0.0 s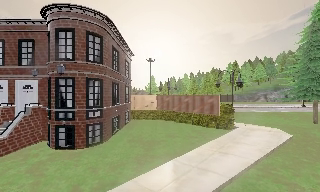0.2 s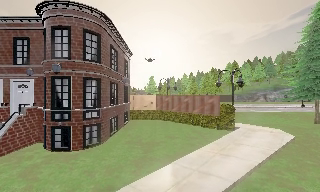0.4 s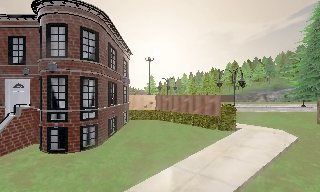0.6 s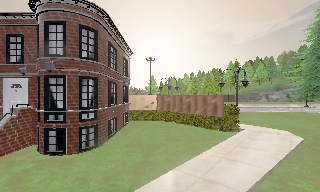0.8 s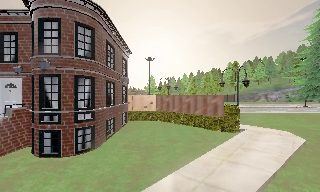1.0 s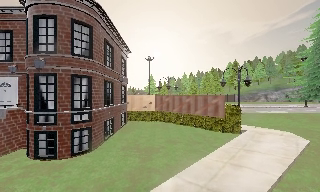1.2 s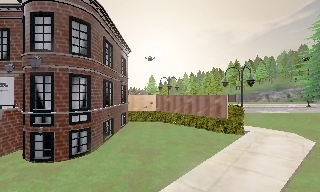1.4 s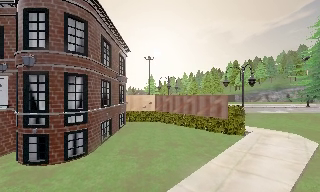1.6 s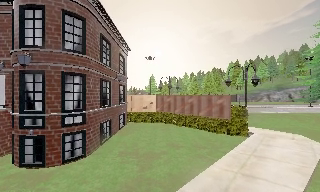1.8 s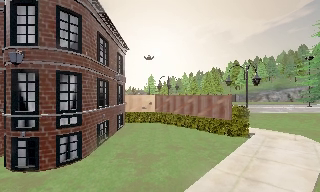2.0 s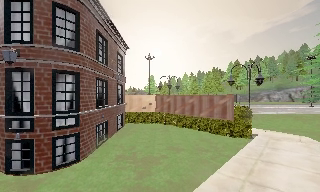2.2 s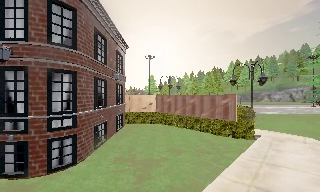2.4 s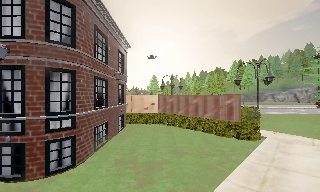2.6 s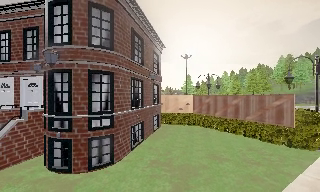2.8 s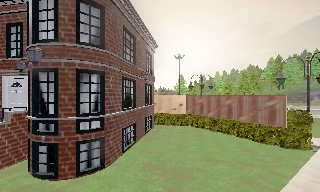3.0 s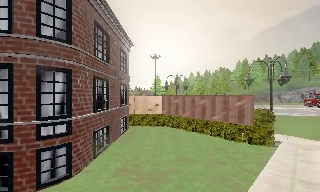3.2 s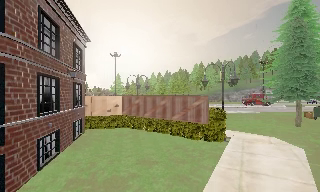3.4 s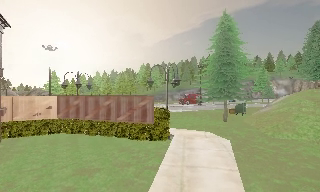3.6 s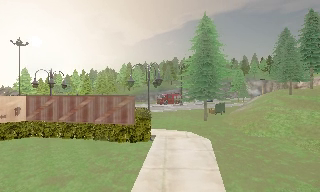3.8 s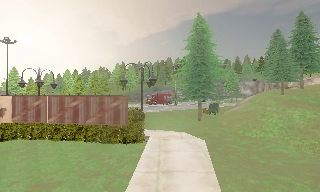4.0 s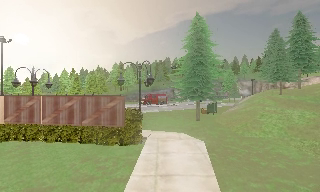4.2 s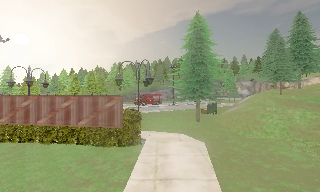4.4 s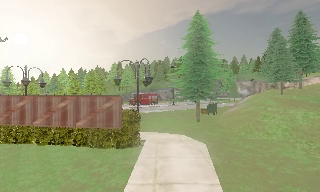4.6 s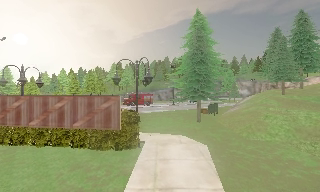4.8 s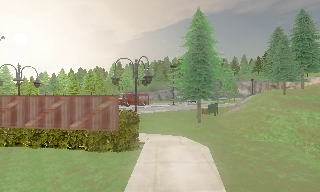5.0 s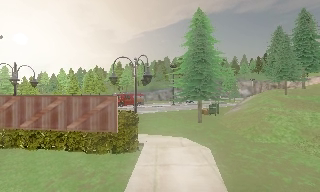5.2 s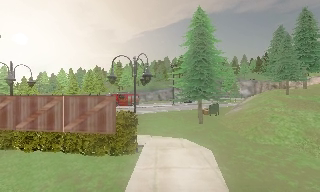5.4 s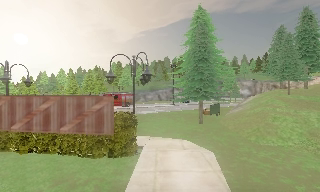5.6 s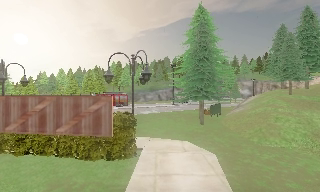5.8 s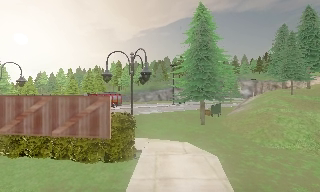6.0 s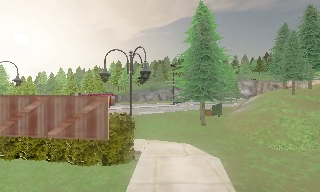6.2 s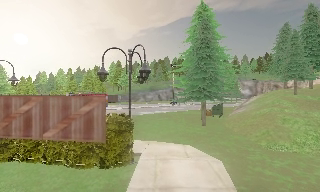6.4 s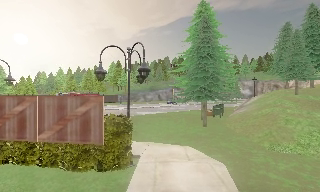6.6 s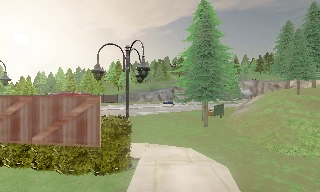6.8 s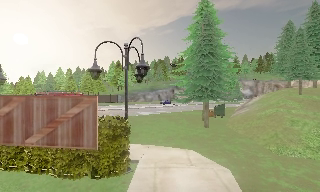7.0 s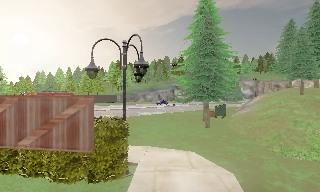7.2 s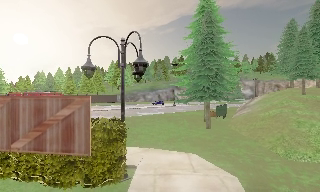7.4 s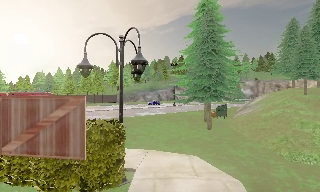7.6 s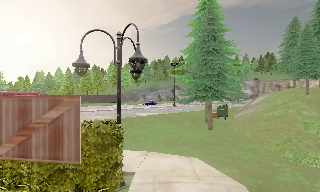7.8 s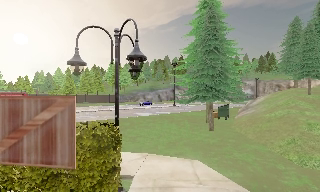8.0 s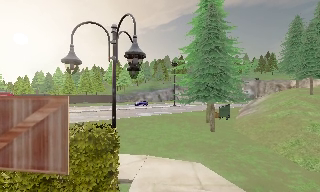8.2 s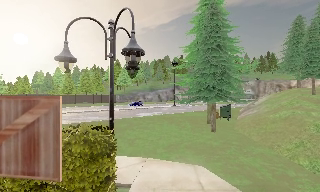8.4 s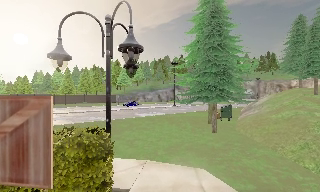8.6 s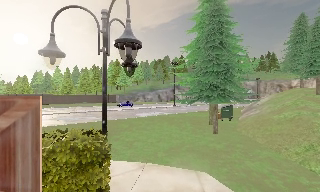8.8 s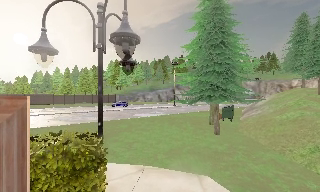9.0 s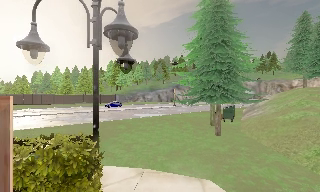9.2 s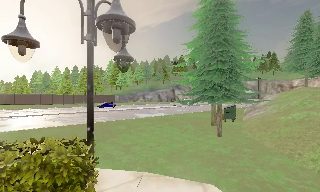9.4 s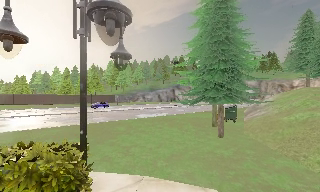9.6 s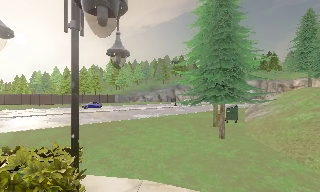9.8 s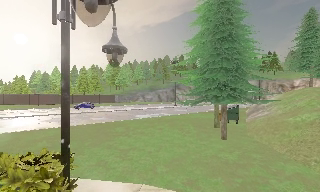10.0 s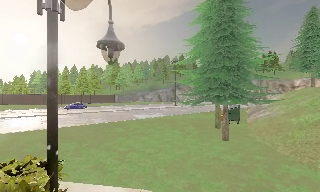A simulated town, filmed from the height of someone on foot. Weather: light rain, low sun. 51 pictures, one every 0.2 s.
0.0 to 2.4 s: The camera travels forward, about 3 m, so what stands in front looms larger.
2.4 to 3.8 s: The camera pans to its right, which is clockwise from overhead, by about 40 degrees. It travels forward, about 1.5 m.
3.8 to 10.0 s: The camera travels forward, about 8 m, so what stands in front looms larger.
The film runs forward here.
